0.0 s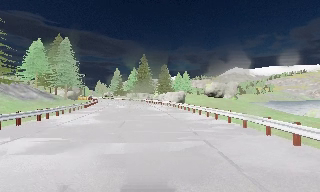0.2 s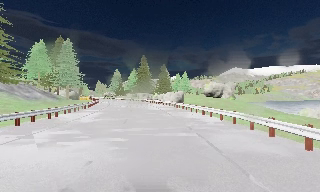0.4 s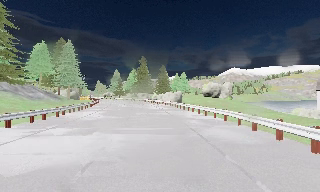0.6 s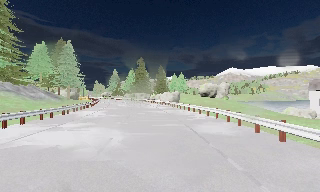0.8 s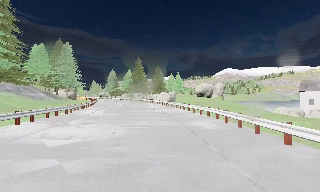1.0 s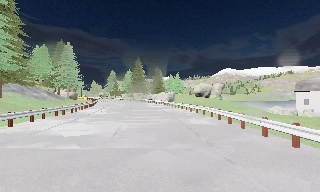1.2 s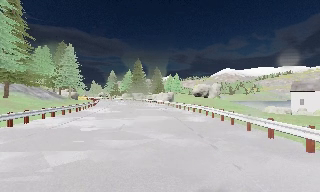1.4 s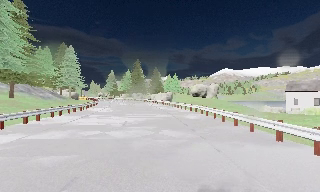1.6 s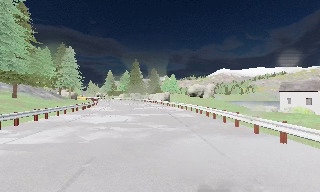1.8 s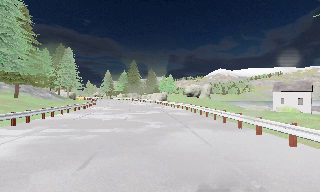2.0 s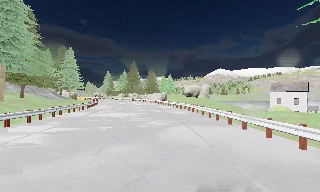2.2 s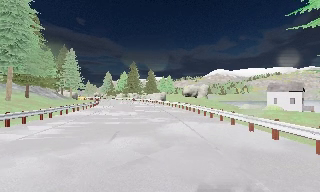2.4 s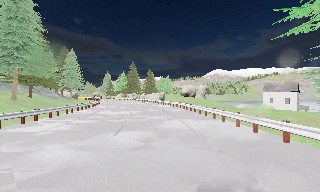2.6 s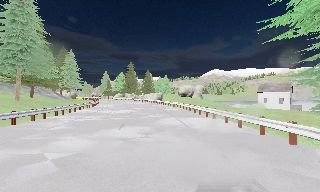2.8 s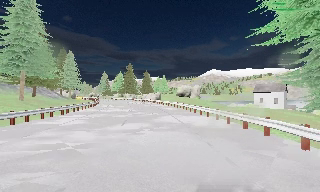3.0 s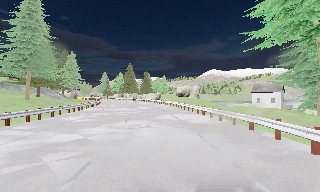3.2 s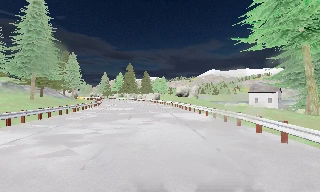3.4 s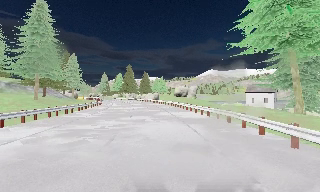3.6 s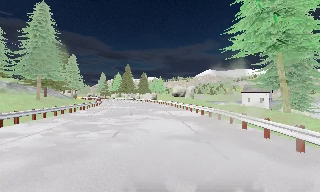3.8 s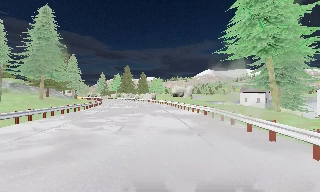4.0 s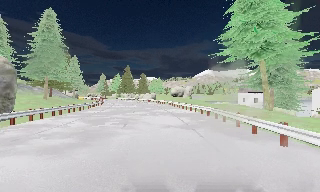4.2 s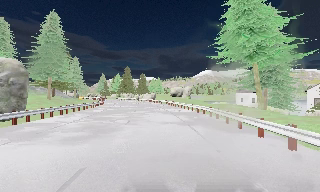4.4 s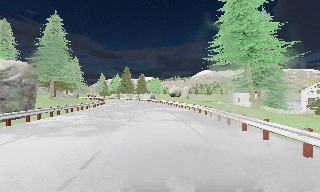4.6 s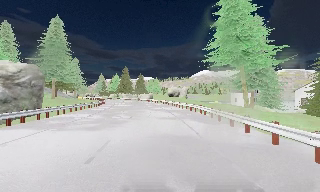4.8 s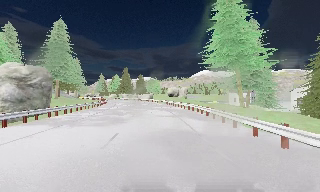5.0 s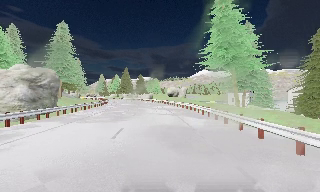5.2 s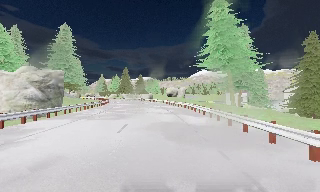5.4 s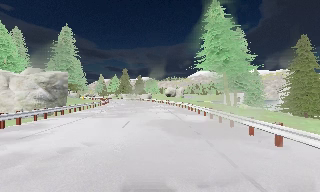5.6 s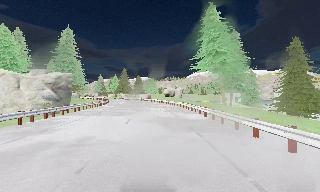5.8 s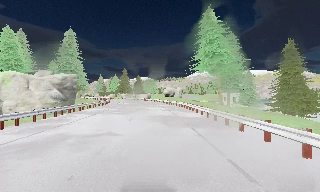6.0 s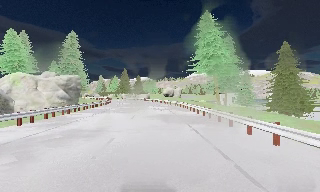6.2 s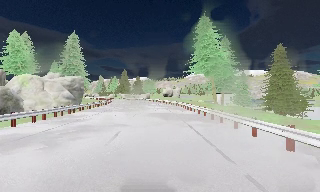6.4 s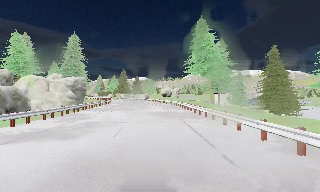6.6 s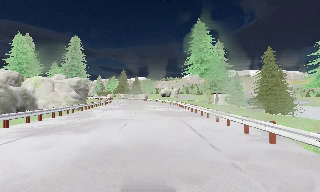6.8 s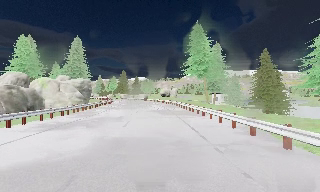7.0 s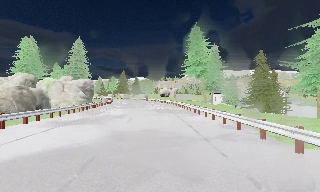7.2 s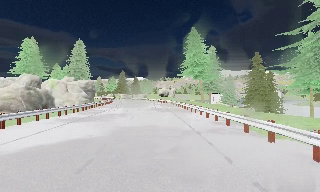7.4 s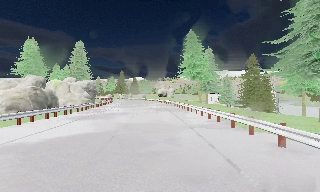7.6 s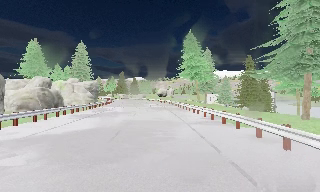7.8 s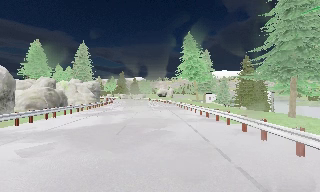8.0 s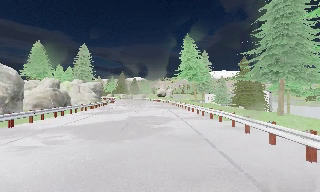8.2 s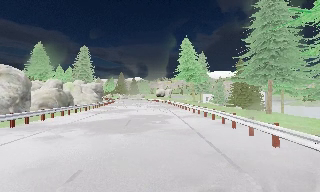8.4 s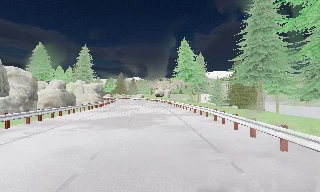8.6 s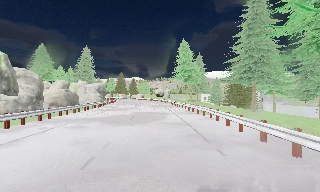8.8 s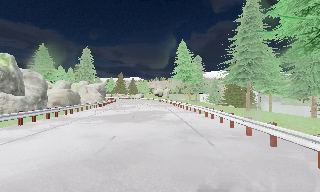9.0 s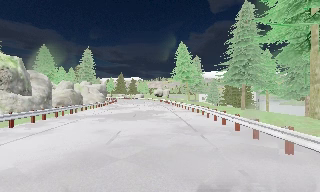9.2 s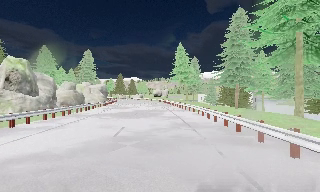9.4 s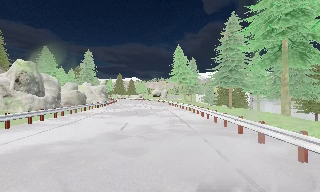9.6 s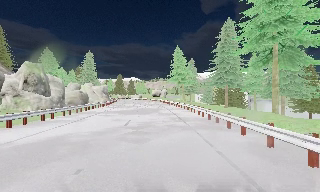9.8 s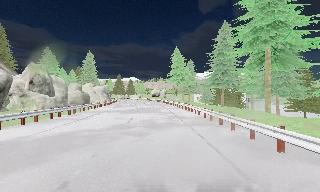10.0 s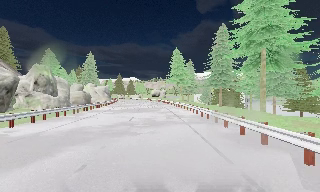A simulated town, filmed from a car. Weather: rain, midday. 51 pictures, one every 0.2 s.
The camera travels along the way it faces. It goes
backward.
0.0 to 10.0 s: The camera swings to its right by about 15 degrees, and the scene slides to the left. It travels backward, about 55 m, so what stands in front gets smaller.
The film runs backward here.
